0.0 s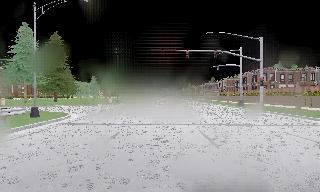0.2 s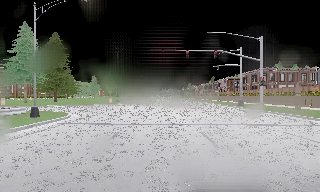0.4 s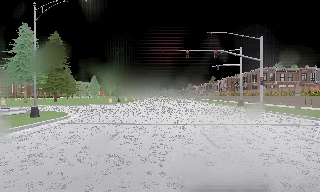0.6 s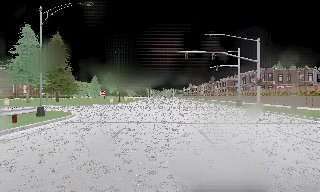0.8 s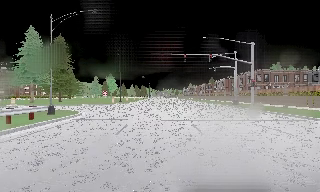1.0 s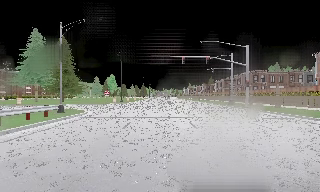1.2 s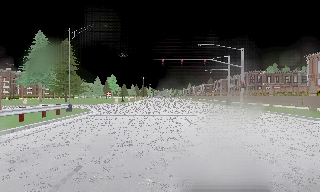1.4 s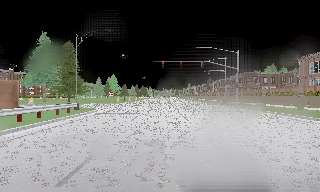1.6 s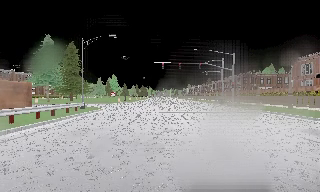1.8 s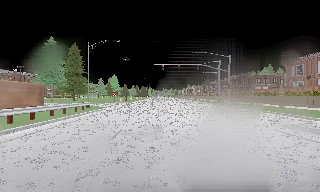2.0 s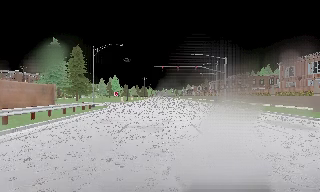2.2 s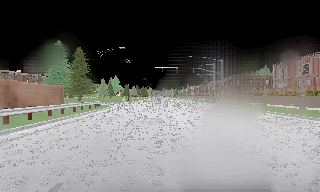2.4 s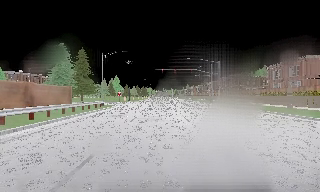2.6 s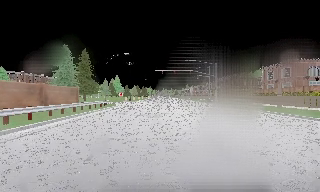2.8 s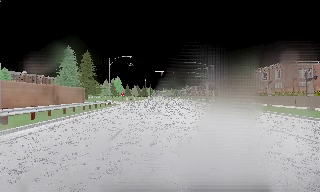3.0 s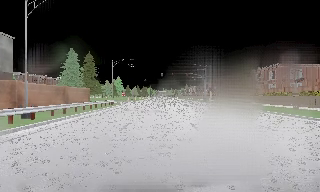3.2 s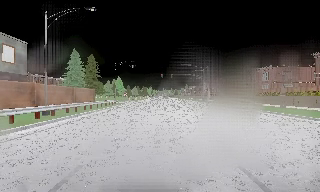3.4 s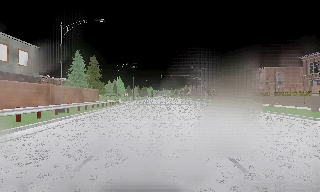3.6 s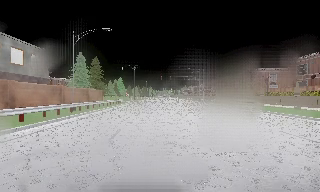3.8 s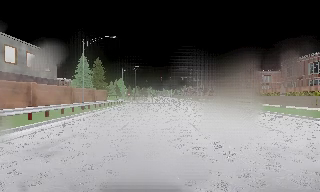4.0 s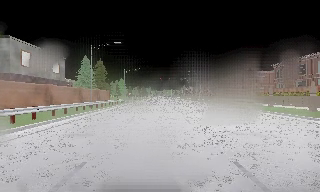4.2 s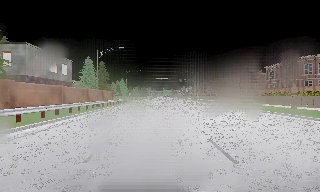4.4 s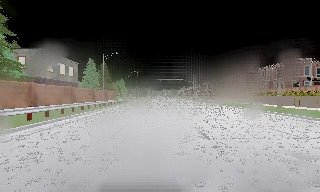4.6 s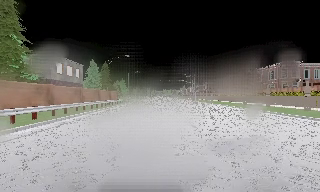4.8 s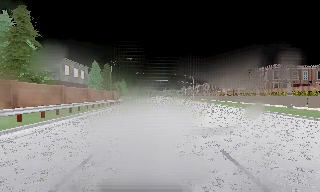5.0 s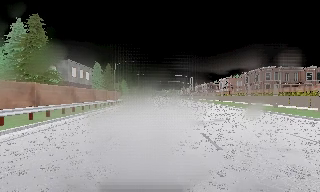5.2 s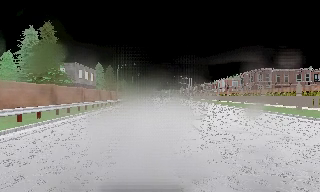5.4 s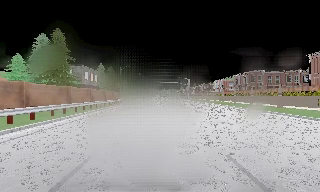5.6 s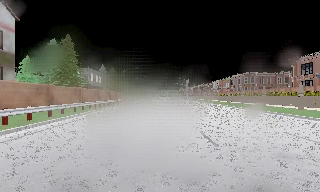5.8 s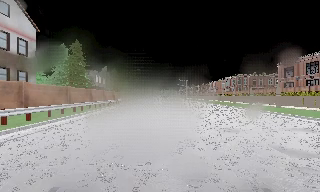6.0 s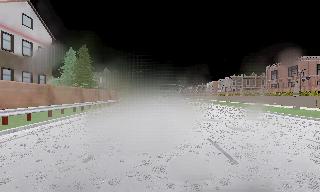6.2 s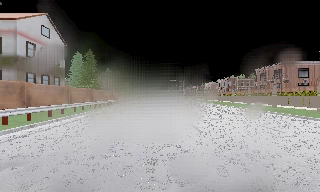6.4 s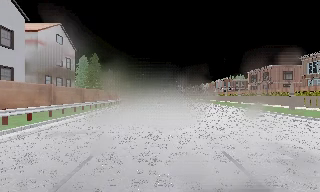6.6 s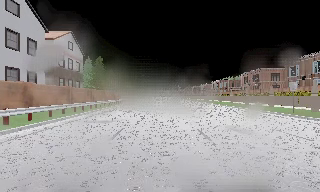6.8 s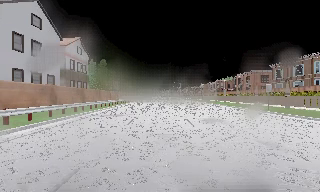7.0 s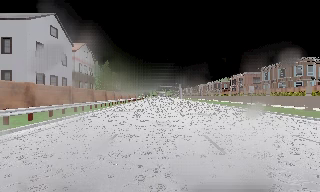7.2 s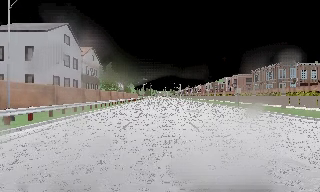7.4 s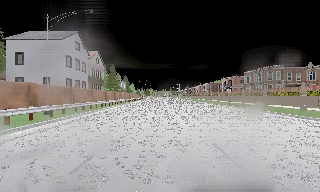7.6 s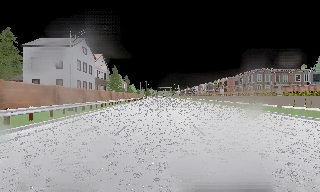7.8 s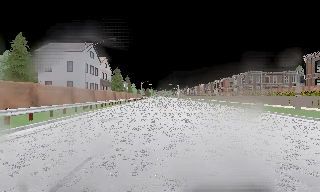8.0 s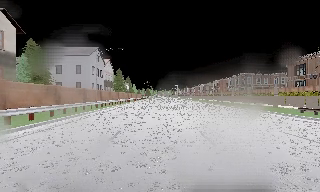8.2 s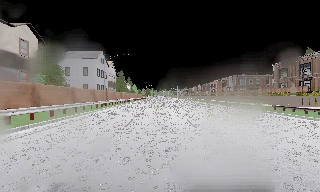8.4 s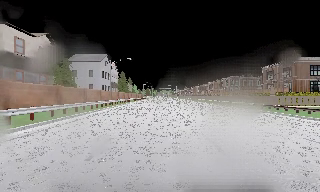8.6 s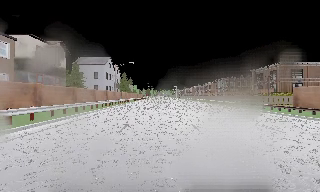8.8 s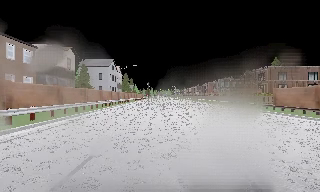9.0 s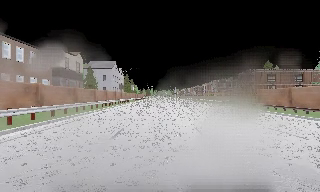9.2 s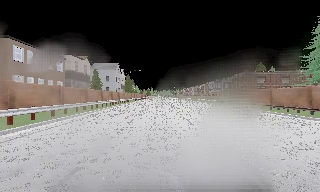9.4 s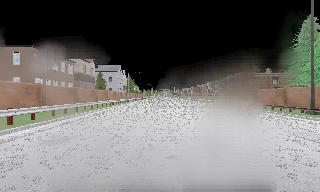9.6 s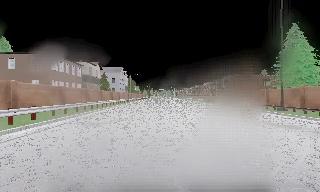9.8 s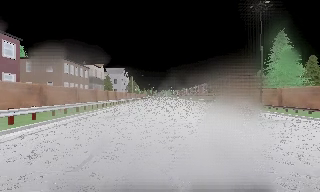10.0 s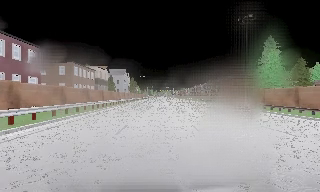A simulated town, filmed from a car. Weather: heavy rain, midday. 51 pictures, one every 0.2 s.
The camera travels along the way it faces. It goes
backward.
0.0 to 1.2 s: The camera travels backward, about 4 m, so what stands in front gets smaller. It gains speed.
1.2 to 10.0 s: The camera travels backward, about 105 m, so what stands in front gets smaller. It gains speed.
The film runs backward here.
